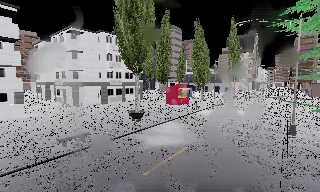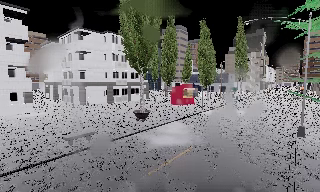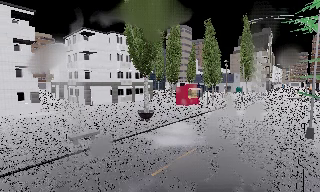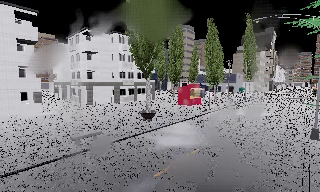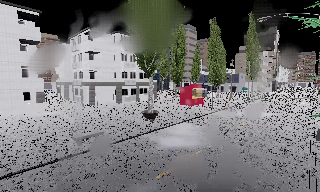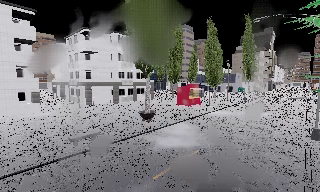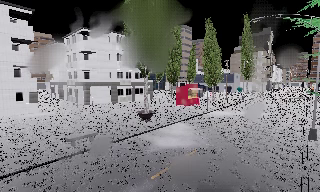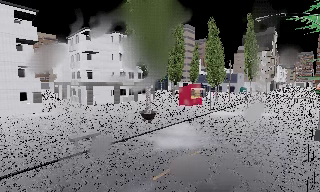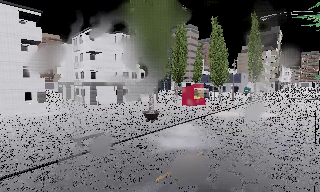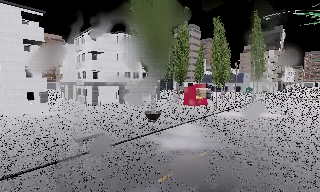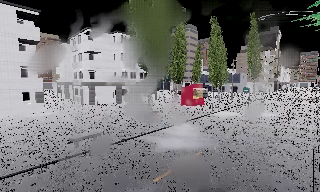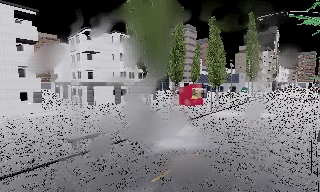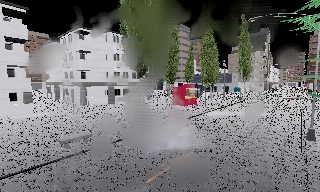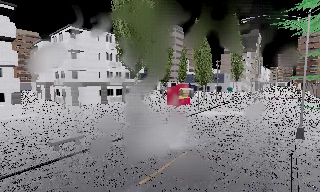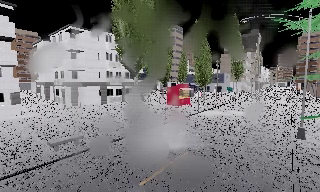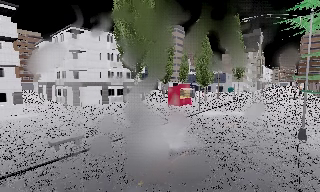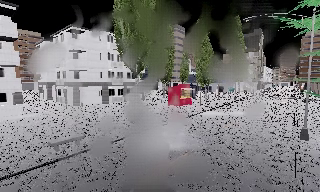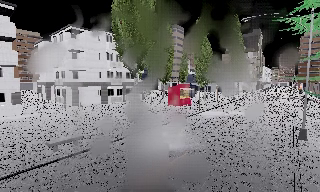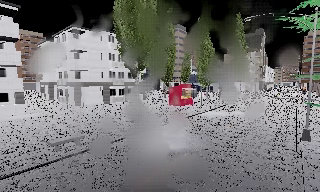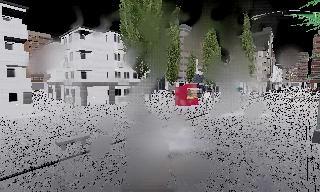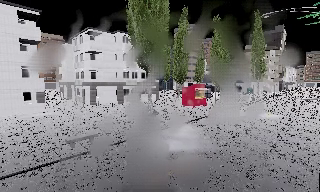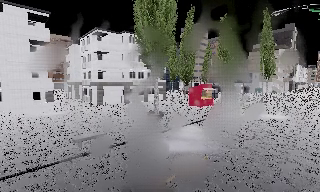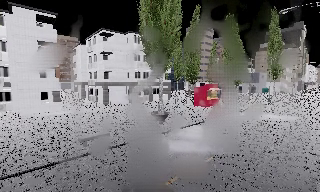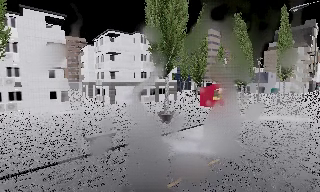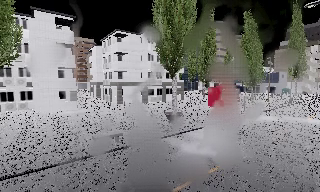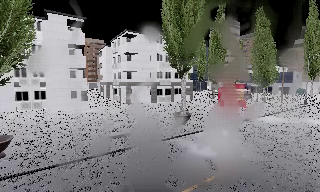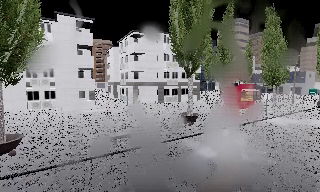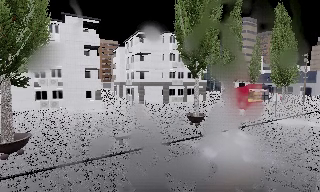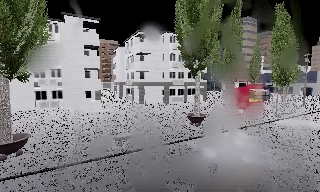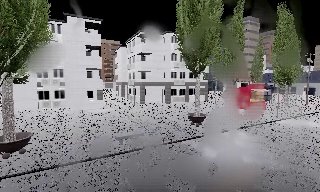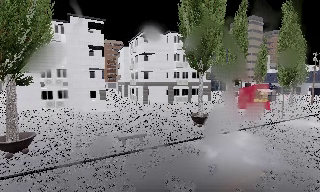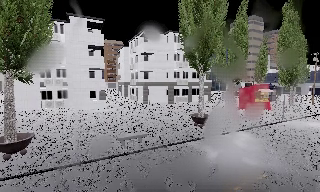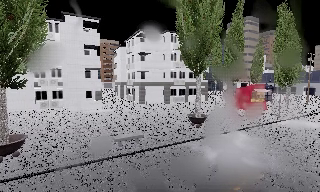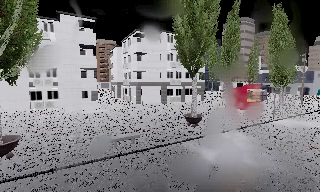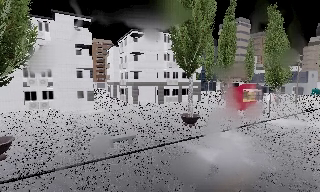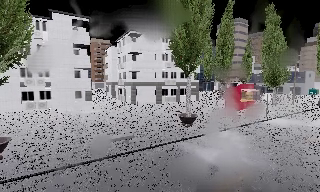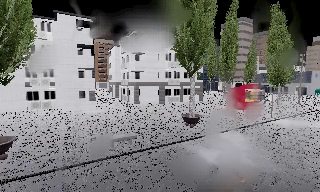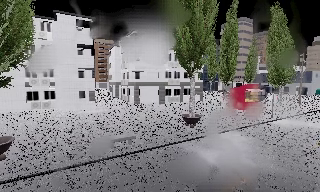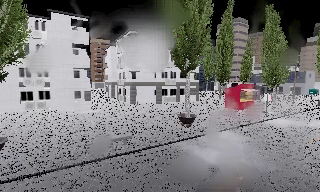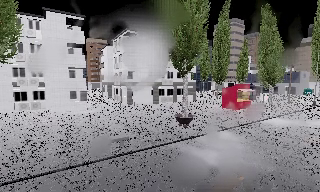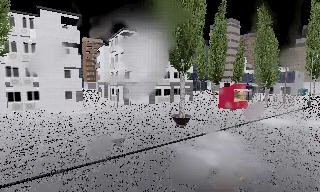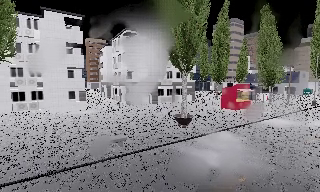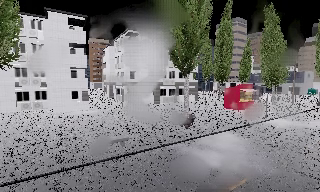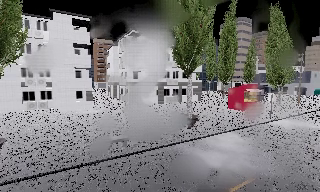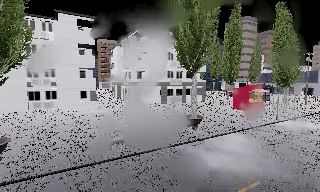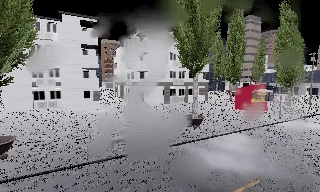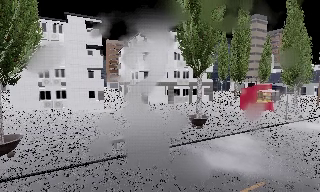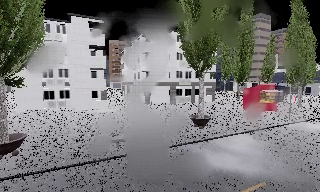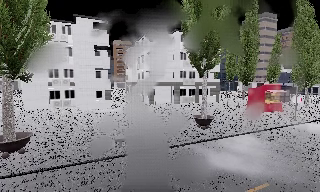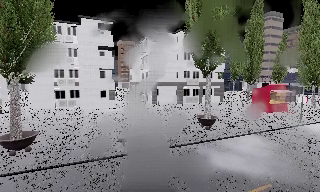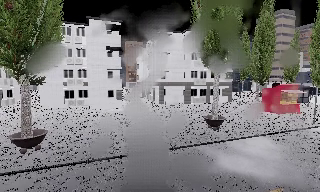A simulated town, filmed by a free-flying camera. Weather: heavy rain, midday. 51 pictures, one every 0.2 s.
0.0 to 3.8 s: The camera travels forward, about 1 m, so what stands in front looms larger.
3.8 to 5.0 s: The camera swings to its left by about 15 degrees, and the scene slides to the right.
5.0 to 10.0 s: The camera pans to its left, which is counterclockwise from overhead, by about 15 degrees. It travels to its right and forward, about 1 m.
The film runs forward here.
